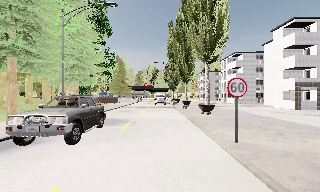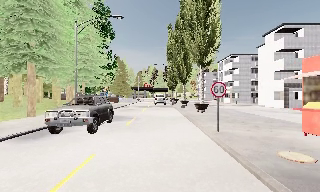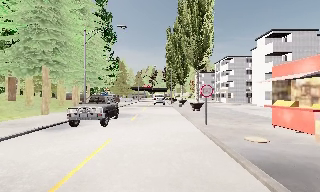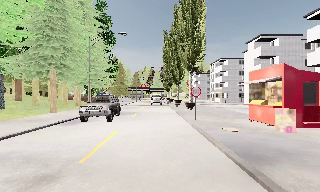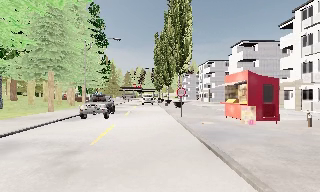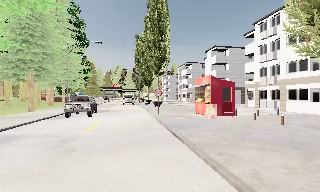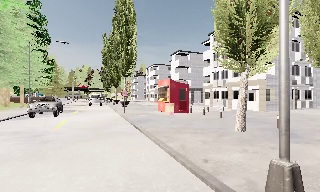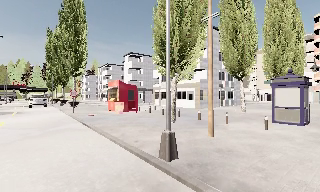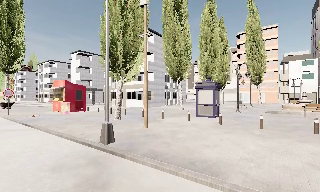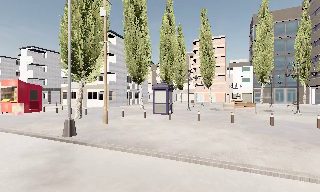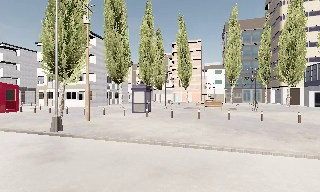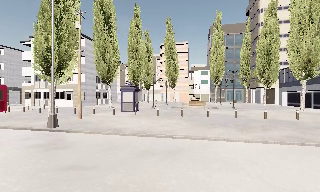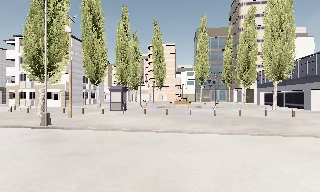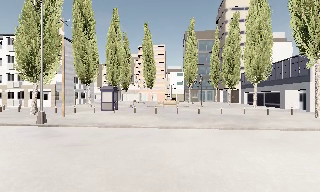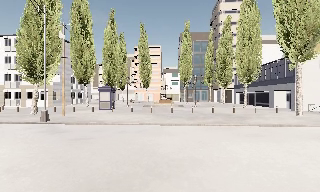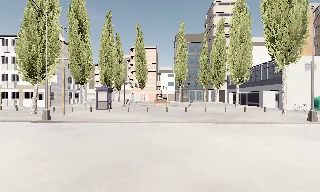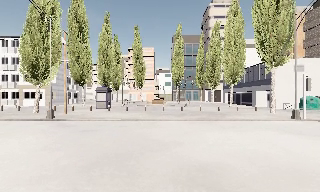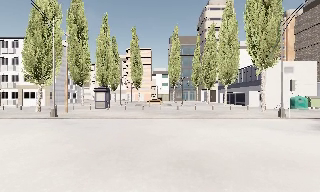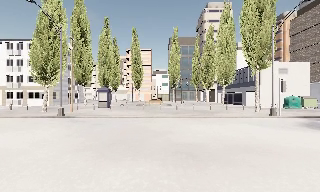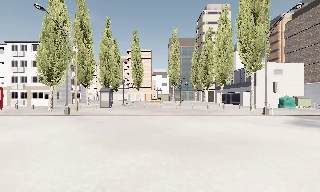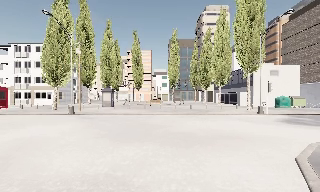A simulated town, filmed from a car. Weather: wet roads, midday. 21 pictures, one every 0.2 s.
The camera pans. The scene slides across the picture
to the left.
The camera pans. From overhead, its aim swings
clockwise.
0.0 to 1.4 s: The camera pans to its right, which is clockwise from overhead, by about 40 degrees. It travels backward, about 12 m.
1.4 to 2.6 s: The scene slides to the left, as the camera pans about 50 degrees to its right. It travels backward, about 8 m. It loses speed.
2.6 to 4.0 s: The camera travels backward, about 6 m, so what stands in front gets smaller.
The film runs backward here.
